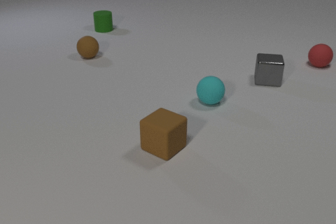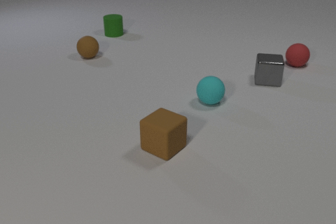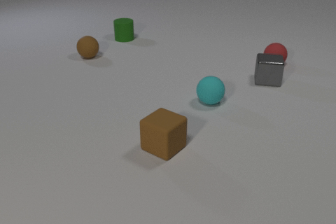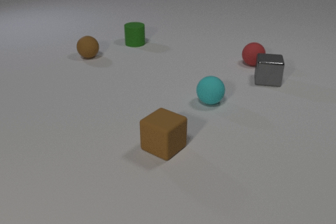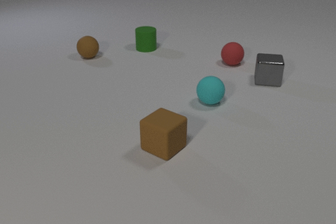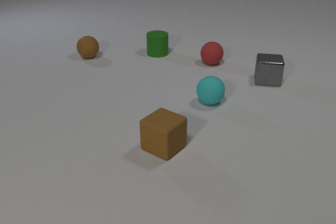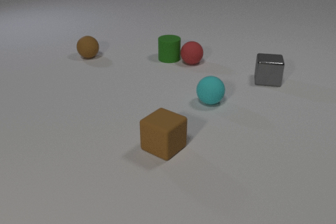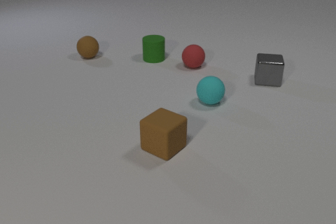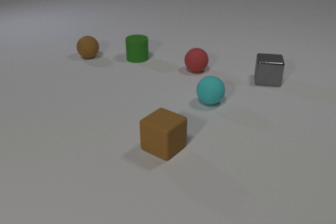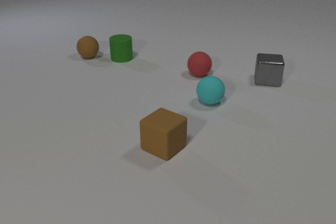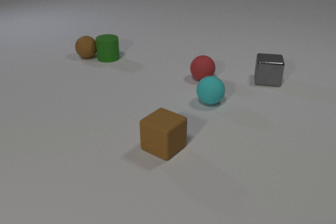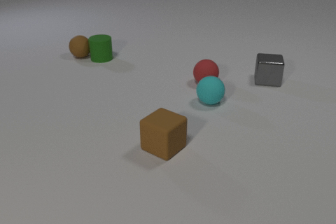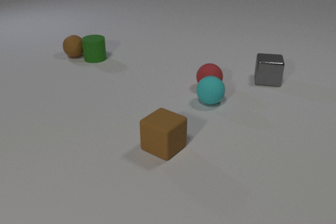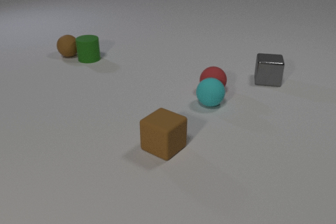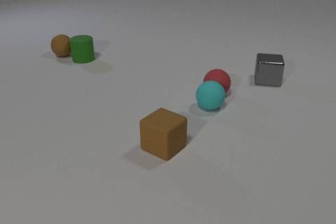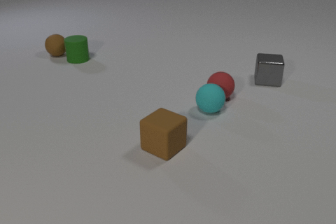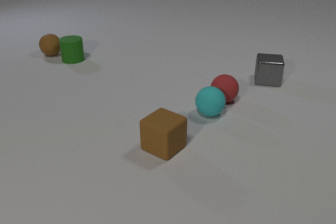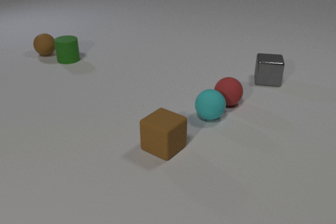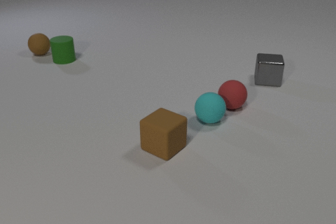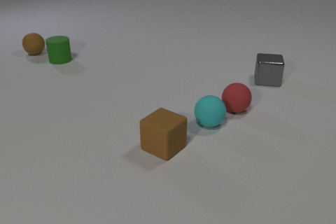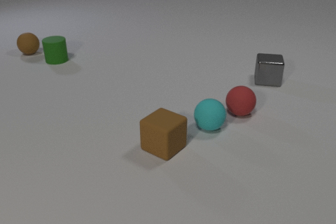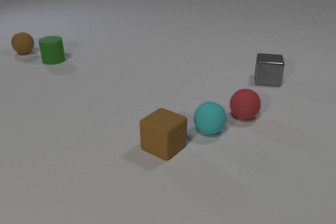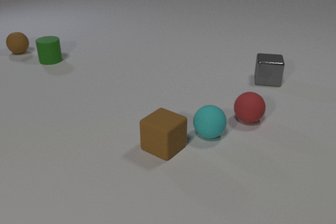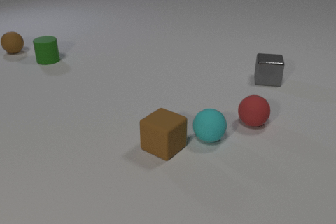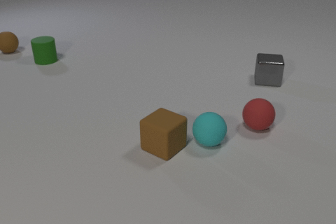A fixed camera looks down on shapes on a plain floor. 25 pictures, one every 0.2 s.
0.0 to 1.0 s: The red rubber sphere rolls to the left. The green rubber cylinder slides toward the camera and to the right.
1.0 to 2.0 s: The red rubber sphere rolls toward the camera. The green rubber cylinder slides to the left. The red rubber sphere and the green rubber cylinder collide. The green rubber cylinder and the brown rubber sphere collide.
2.0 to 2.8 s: The red rubber sphere rolls toward the camera and to the right. The green rubber cylinder slides to the left. The brown rubber sphere rolls to the left and away from the camera. The cyan rubber sphere rolls toward the camera. The red rubber sphere and the cyan rubber sphere collide.
2.8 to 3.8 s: The red rubber sphere rolls toward the camera and to the right. The green rubber cylinder slides to the left. The brown rubber sphere rolls to the left and away from the camera. The cyan rubber sphere rolls toward the camera.
3.8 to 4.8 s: The red rubber sphere rolls toward the camera and to the right. The green rubber cylinder slides to the left. The brown rubber sphere rolls to the left and away from the camera. The cyan rubber sphere rolls toward the camera.
How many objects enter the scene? 0.
How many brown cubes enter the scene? 0.
What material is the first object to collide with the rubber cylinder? rubber.
